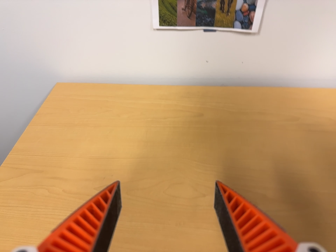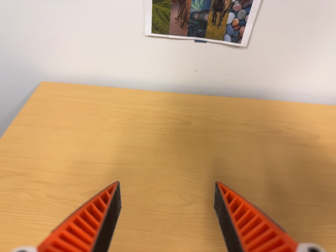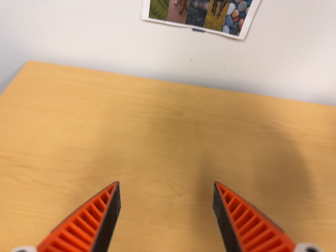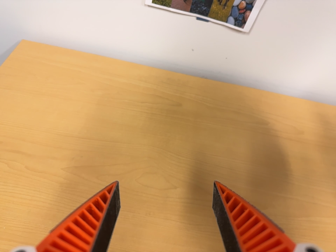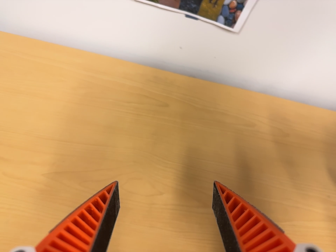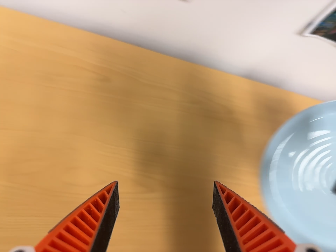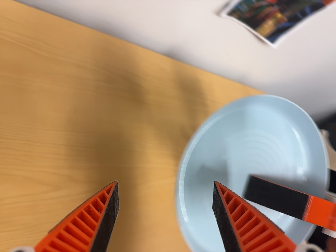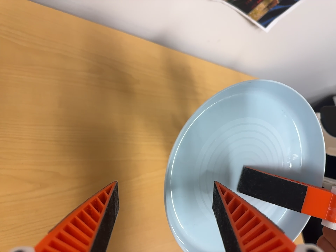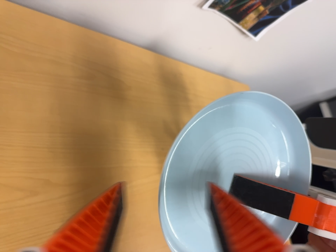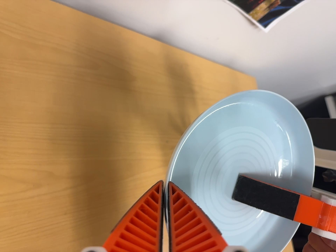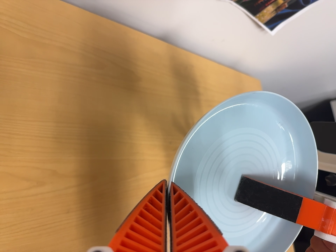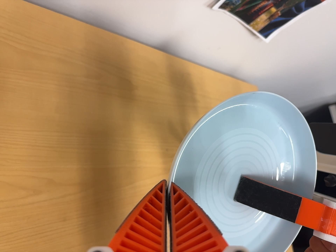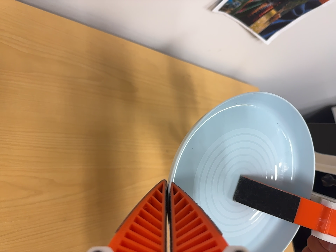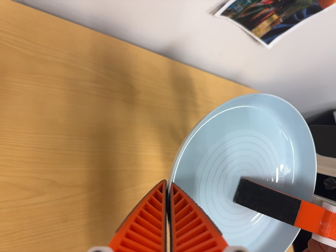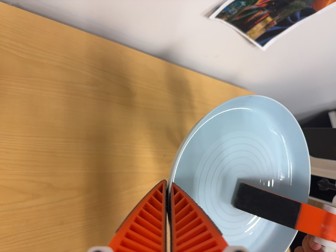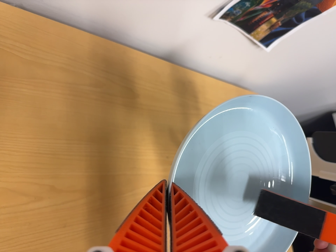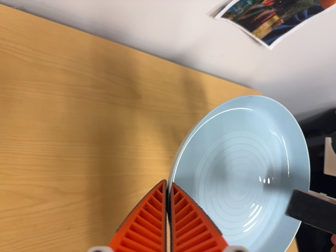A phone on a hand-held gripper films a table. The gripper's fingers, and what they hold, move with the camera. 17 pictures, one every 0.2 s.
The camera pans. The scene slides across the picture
to the left.
0.0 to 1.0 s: The scene slides to the left, as the camera pans about 30 degrees to its right. It travels toward the top of its view, forward and to its left, about 12 cm. Its aim tips toward the bottom of its view by about 20 degrees. It rolls about its line of sight by about 10 degrees, and the scene rotates clockwise.
1.0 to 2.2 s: The scene slides to the left, as the camera pans about 20 degrees to its right. It travels toward the top of its view and forward, about 8 cm. Its aim tips toward the bottom of its view by about 10 degrees.
2.2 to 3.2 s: The camera keeps its place and its aim.
The film runs backward here.
